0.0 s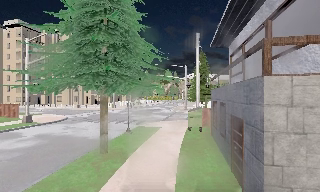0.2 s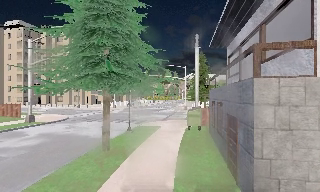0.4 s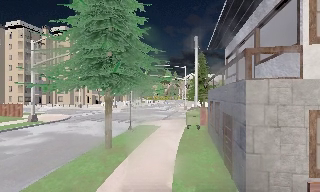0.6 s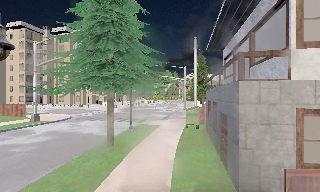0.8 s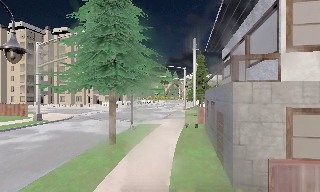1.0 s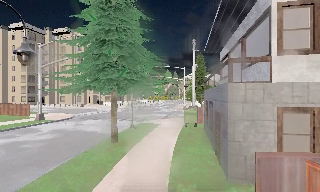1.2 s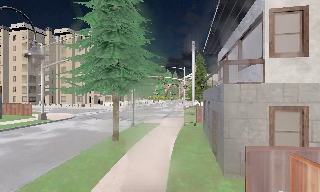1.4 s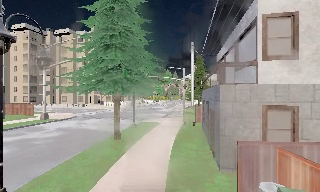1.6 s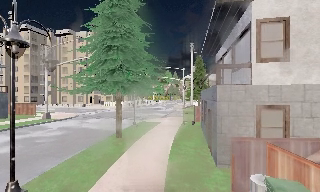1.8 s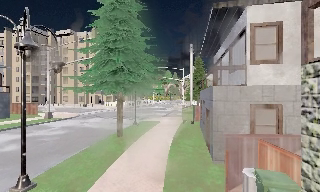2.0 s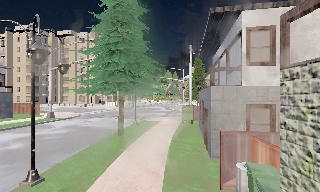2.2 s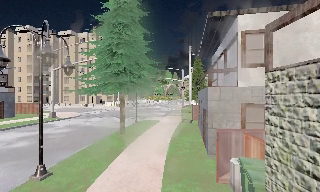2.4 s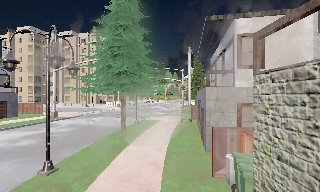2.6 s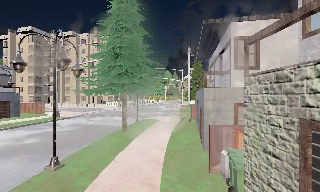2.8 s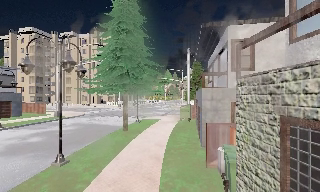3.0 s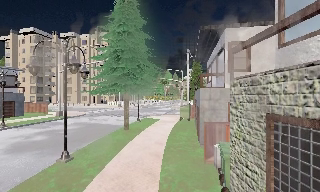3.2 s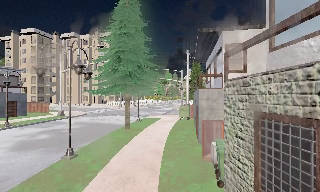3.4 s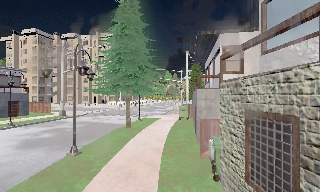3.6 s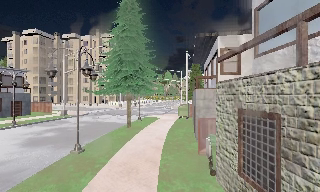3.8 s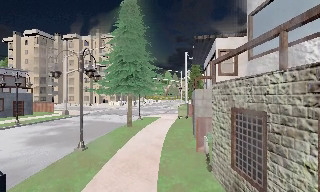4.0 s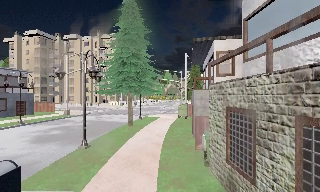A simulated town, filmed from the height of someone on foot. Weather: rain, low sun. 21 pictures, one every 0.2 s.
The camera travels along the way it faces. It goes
backward.
0.0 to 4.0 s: The camera travels backward, about 6 m, so what stands in front gets smaller.
The film runs backward here.
